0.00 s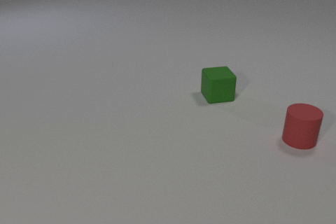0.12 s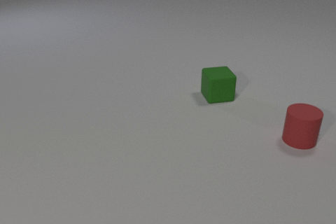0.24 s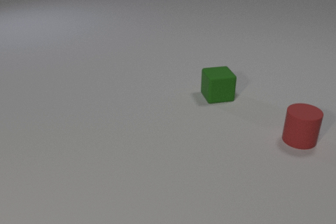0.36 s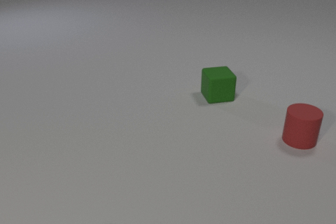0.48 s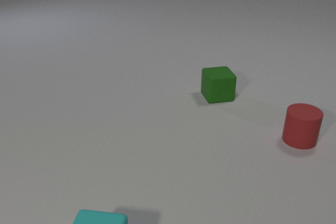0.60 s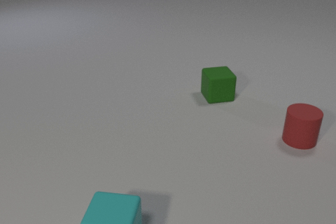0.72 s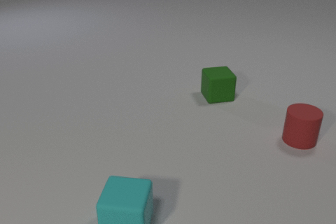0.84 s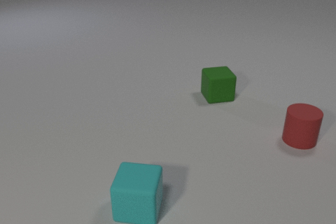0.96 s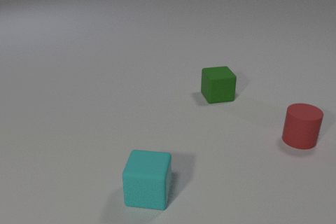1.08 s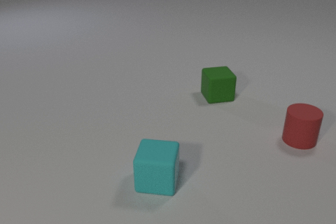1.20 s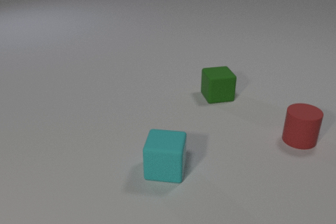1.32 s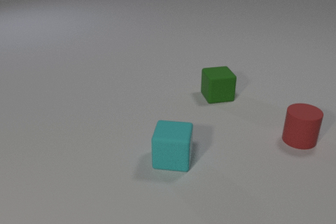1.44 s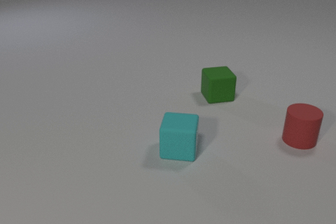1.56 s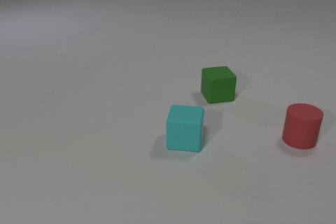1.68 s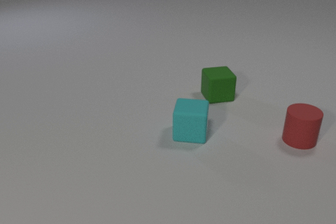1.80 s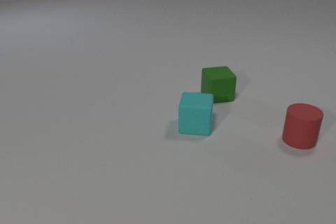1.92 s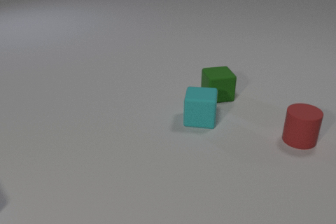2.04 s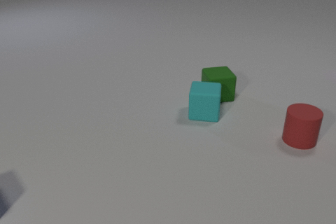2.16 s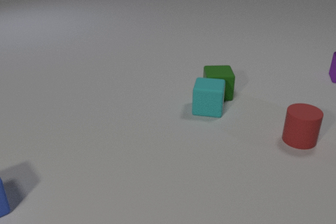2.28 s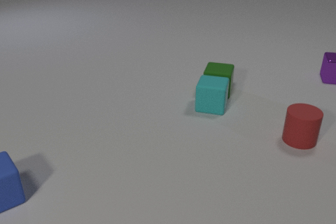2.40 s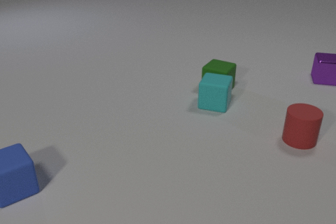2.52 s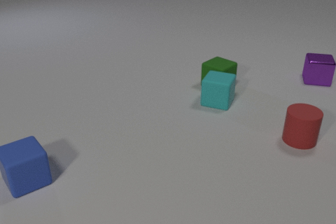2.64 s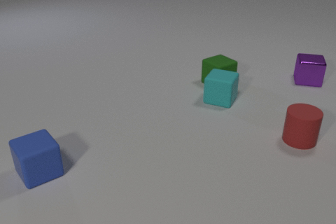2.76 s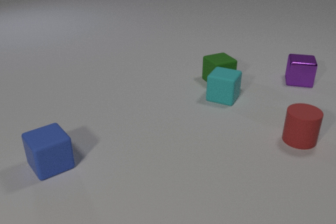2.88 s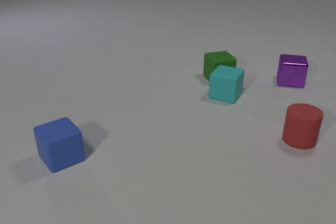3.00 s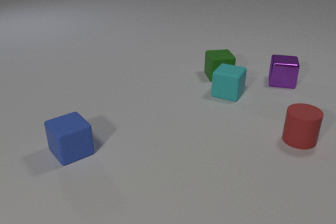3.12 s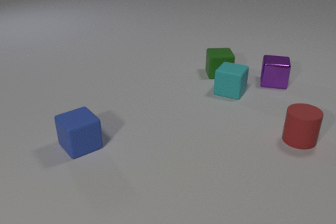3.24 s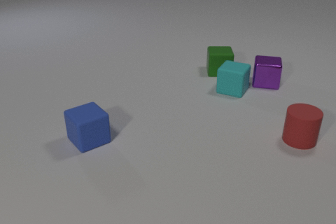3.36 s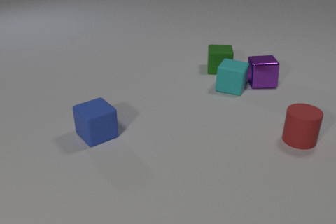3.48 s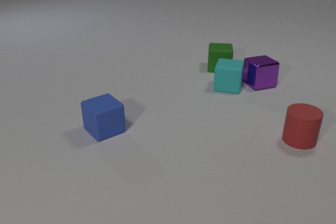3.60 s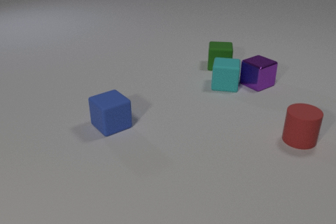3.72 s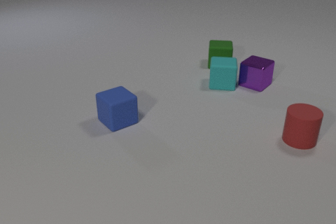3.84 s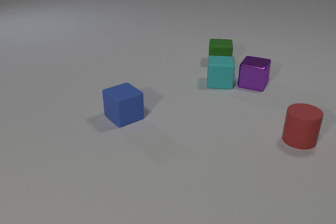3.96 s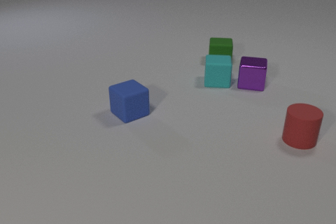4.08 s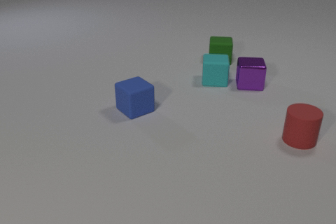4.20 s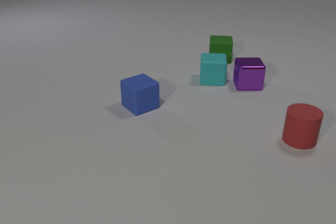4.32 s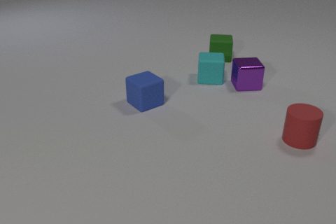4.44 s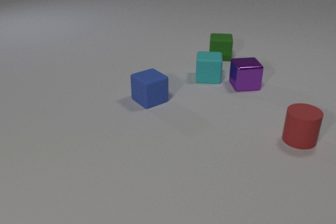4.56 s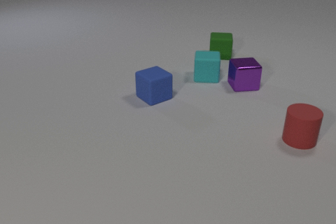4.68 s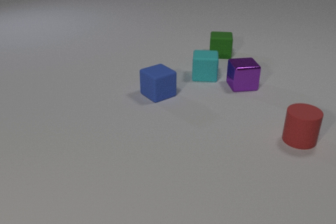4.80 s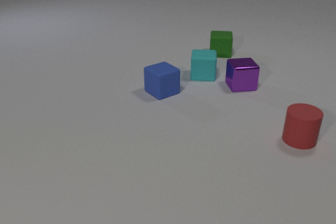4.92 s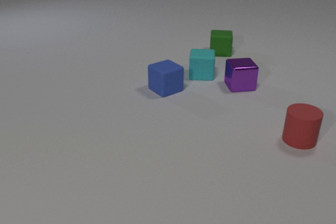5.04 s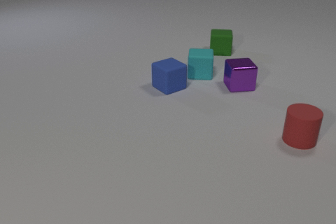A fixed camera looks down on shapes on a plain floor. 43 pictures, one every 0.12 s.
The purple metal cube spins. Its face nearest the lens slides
to the right.
The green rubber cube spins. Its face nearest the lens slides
to the left.
0.00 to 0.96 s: The cyan rubber cube comes in at the bottom edge, slides away from the camera and to the right.
0.96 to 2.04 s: The cyan rubber cube slides away from the camera.
2.04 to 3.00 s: The cyan rubber cube slides away from the camera and to the right. The green rubber cube slides away from the camera, spins so that its near face slides to the left, clockwise seen from above. The purple metal cube comes in at the right edge, slides to the left and toward the camera. The blue rubber cube comes in at the left edge, slides to the right and away from the camera. The cyan rubber cube and the green rubber cube collide.
3.00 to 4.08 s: The cyan rubber cube slides away from the camera and to the left, spins counterclockwise seen from above by about 15 degrees, its near face sliding to the right. The green rubber cube slides away from the camera. The purple metal cube slides to the left and toward the camera, spins so that its near face slides to the right, counterclockwise seen from above. The blue rubber cube slides away from the camera and to the right. The cyan rubber cube and the purple metal cube collide.
4.08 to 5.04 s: The cyan rubber cube slides to the left and away from the camera. The green rubber cube slides away from the camera. The purple metal cube slides to the left. The blue rubber cube slides away from the camera and to the right.
What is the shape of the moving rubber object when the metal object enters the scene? cube.
What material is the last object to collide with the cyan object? metal.
How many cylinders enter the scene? 0.
